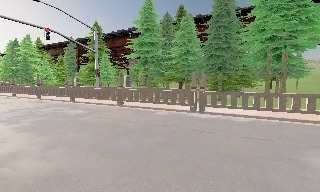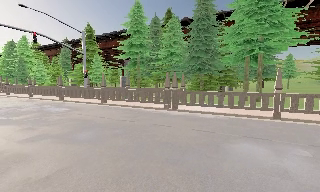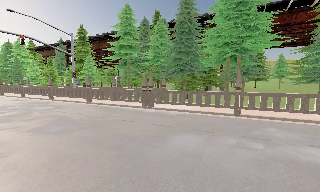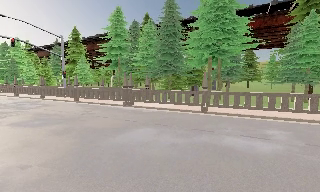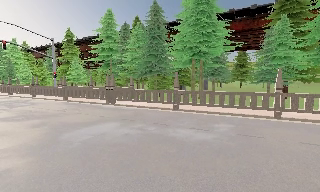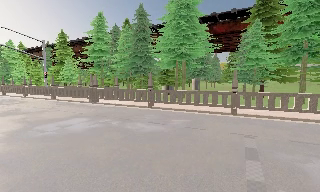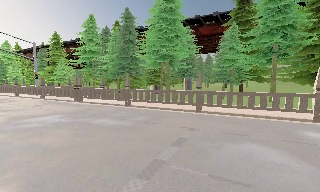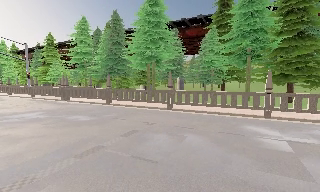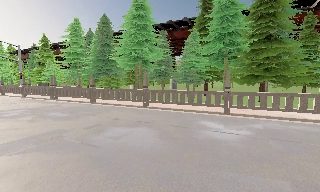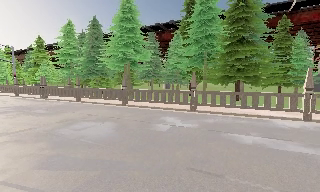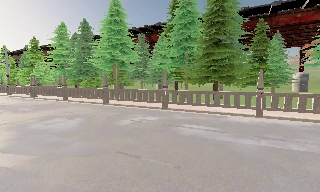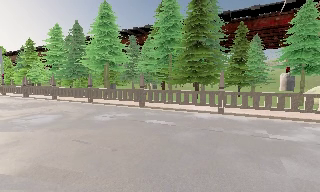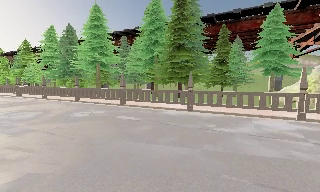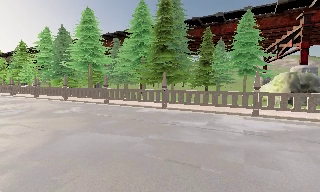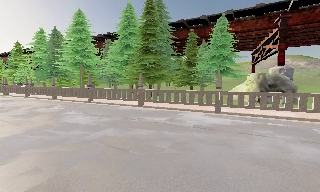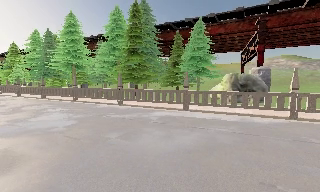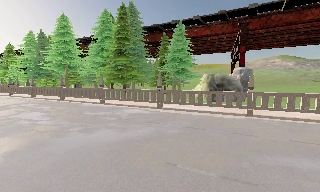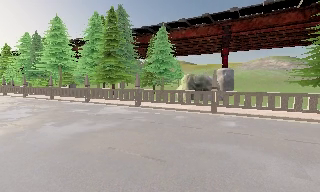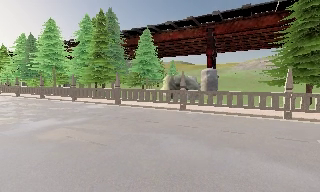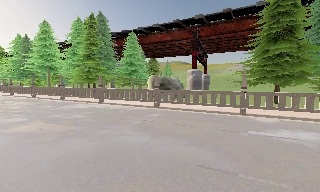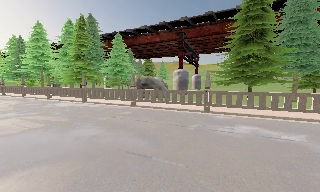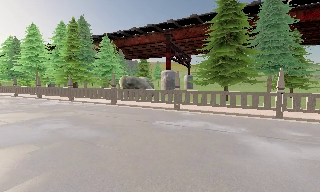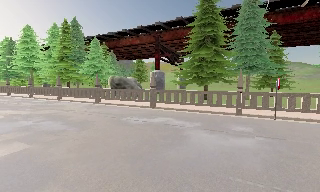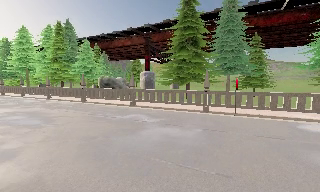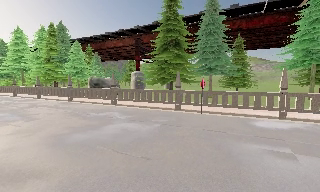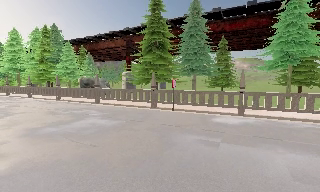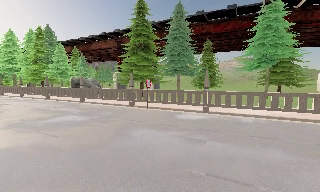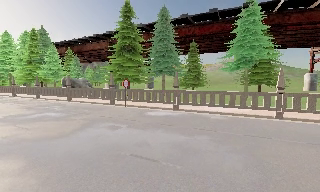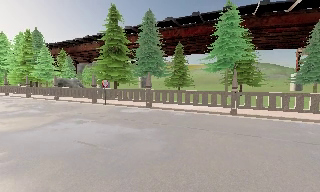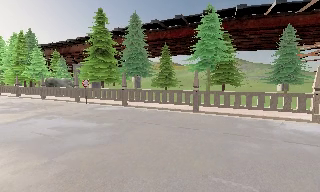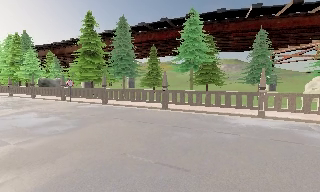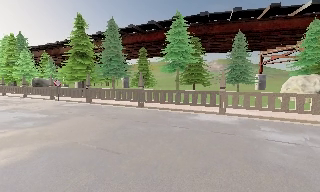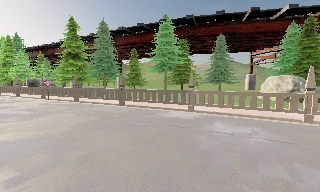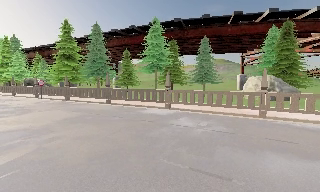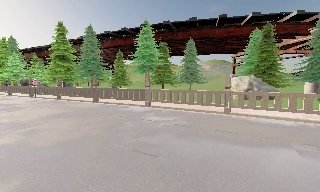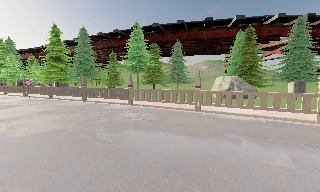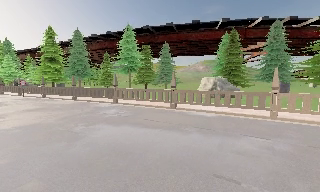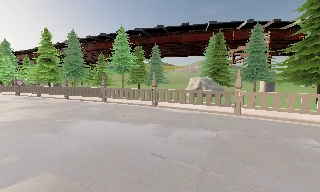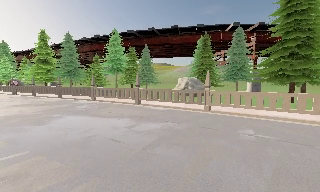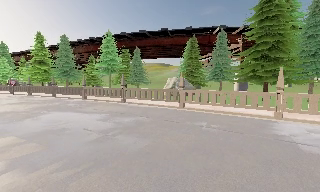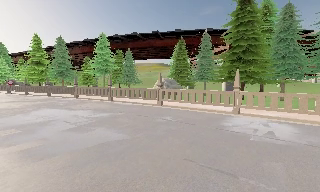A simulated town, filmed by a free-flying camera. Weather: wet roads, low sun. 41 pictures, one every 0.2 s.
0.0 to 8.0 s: The camera travels to its right and backward, about 85 m, so close, fixed things drift to the left.
The film runs backward here.
